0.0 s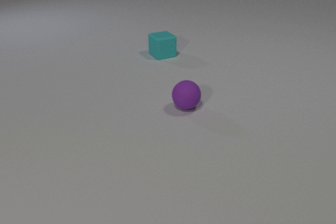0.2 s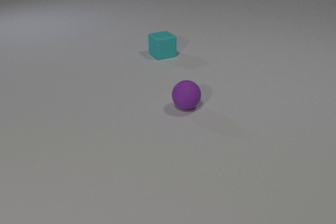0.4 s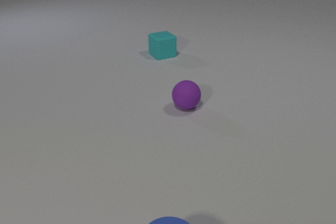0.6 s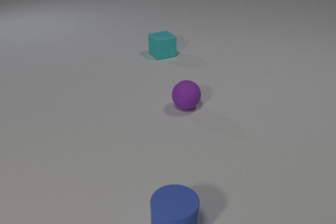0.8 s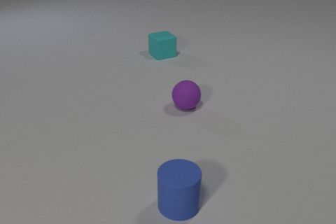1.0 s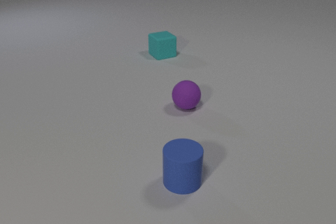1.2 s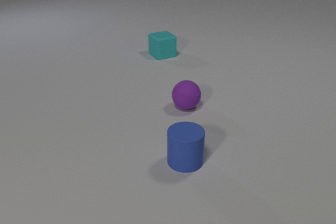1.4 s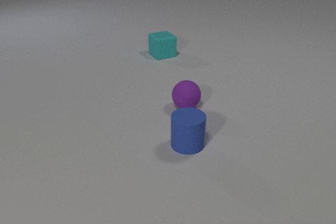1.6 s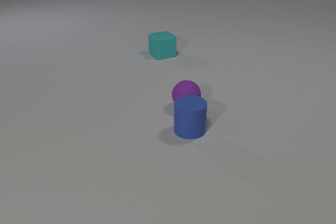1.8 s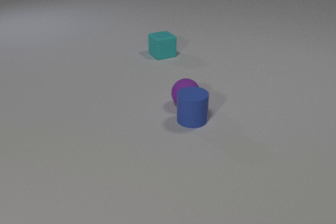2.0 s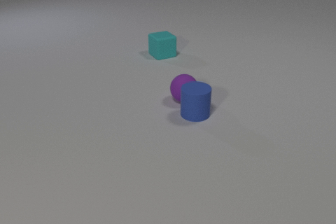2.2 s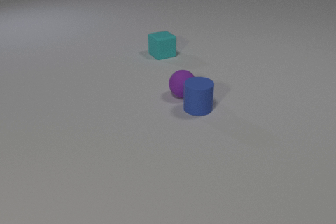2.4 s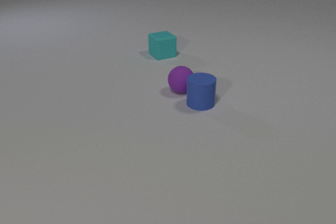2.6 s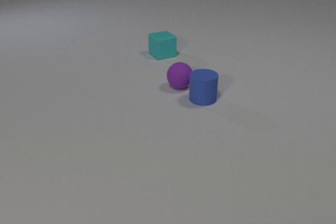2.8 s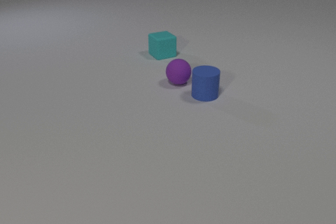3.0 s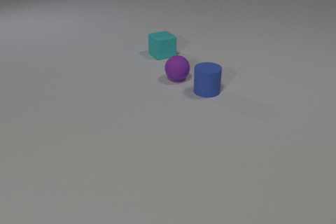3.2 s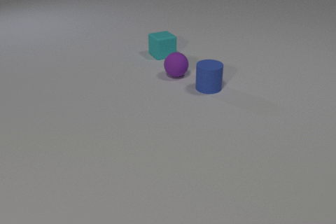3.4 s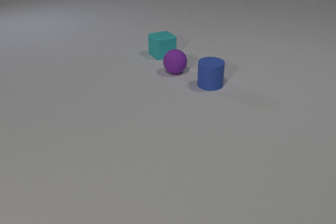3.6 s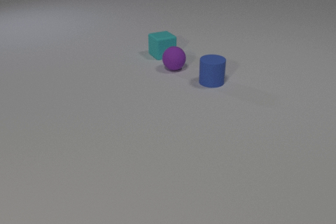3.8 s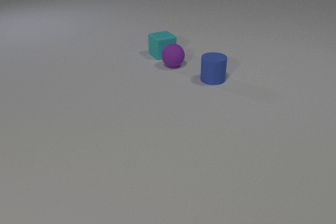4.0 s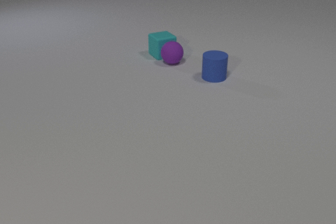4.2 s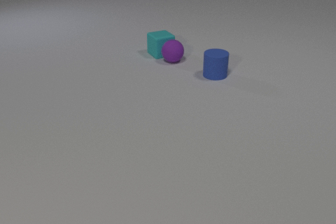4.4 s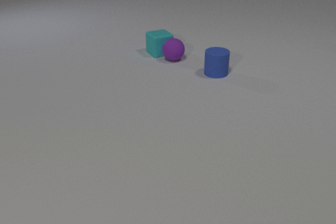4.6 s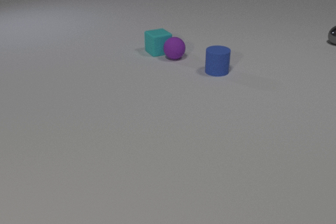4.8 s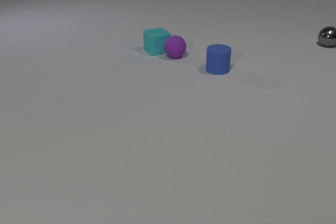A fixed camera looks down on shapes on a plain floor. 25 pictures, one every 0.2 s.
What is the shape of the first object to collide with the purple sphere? cylinder.
What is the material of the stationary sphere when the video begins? rubber.
Are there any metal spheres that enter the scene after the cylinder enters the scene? yes.
0.0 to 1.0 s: The blue rubber cylinder comes in at the bottom edge, slides away from the camera.
1.0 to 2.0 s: The blue rubber cylinder slides away from the camera. The purple rubber sphere rolls away from the camera. The blue rubber cylinder and the purple rubber sphere collide.
2.0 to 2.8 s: The blue rubber cylinder slides away from the camera. The purple rubber sphere rolls away from the camera.
2.8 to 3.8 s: The blue rubber cylinder slides away from the camera. The purple rubber sphere rolls away from the camera.
3.8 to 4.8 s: The blue rubber cylinder slides away from the camera. The purple rubber sphere rolls away from the camera. The gray metal sphere comes in at the right edge, rolls to the left and toward the camera. The cyan rubber cube slides away from the camera and to the left. The purple rubber sphere and the cyan rubber cube collide.
